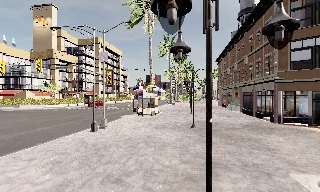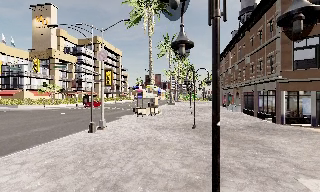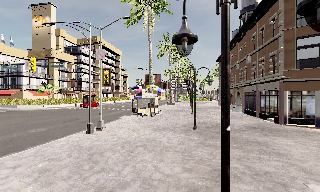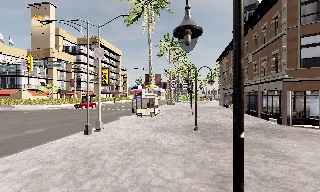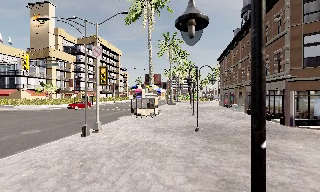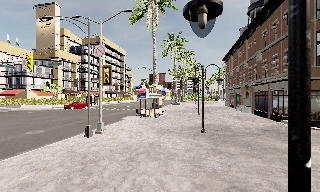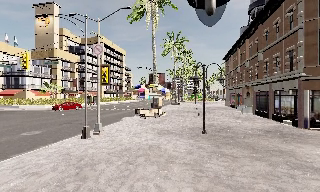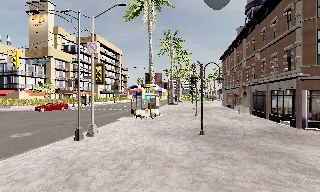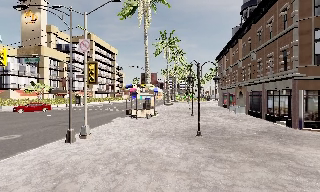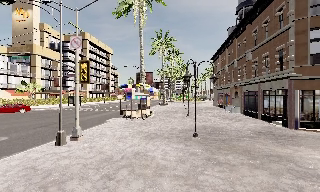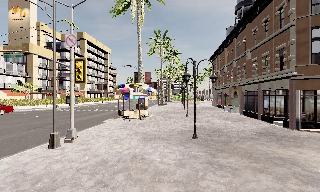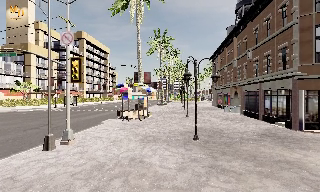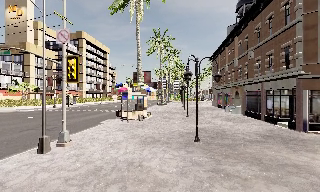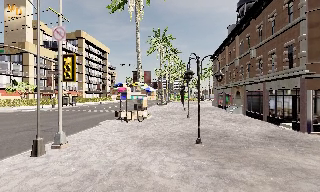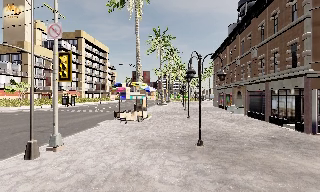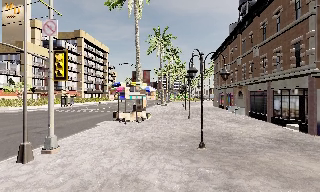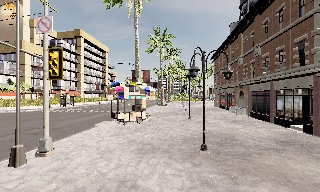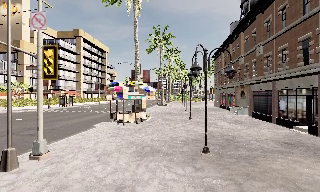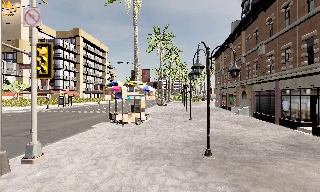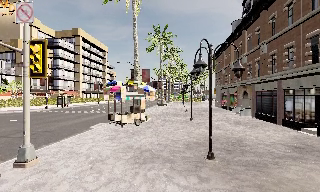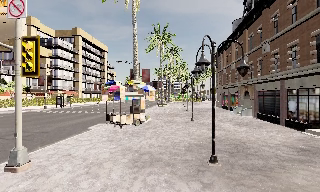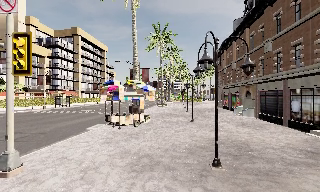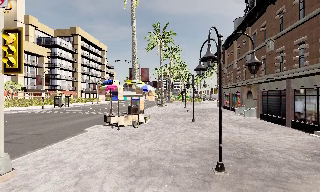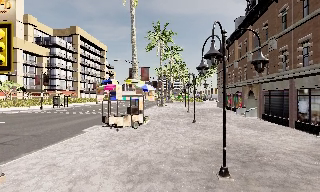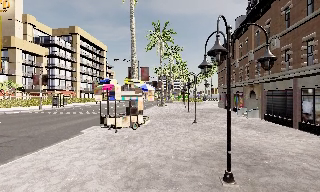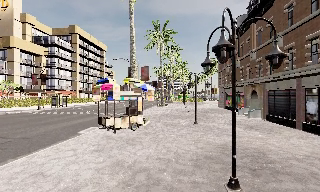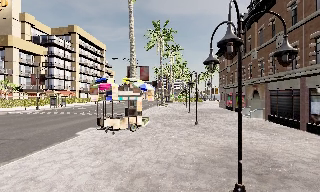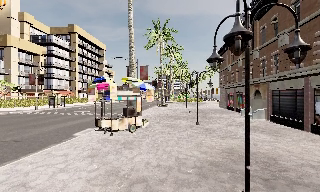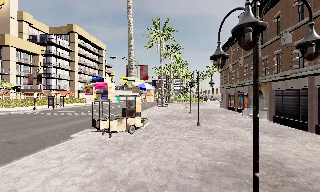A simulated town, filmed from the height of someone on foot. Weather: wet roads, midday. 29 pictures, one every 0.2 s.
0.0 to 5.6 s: The camera travels forward, about 9 m, so what stands in front looms larger.
The film runs forward here.
